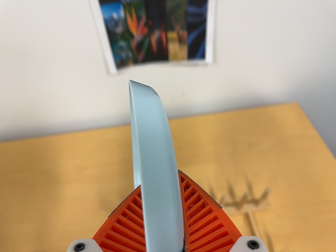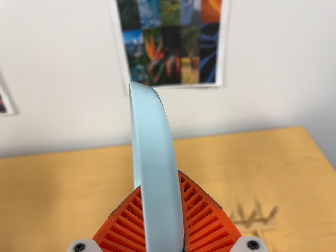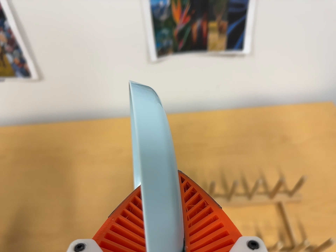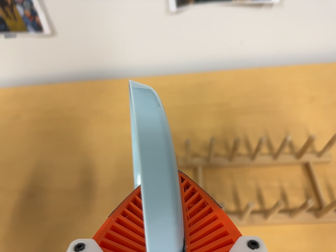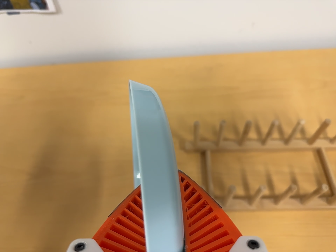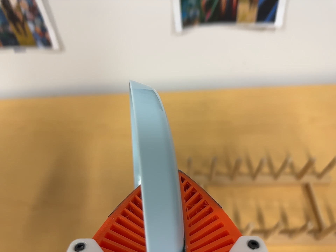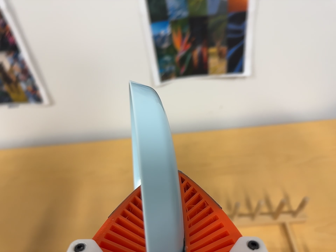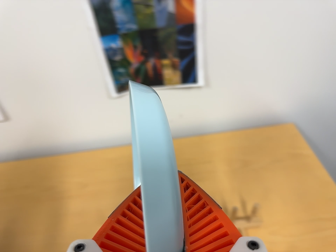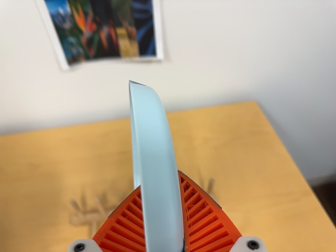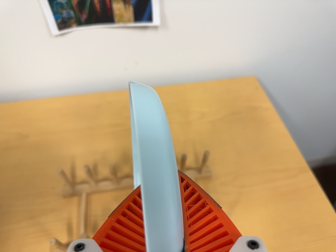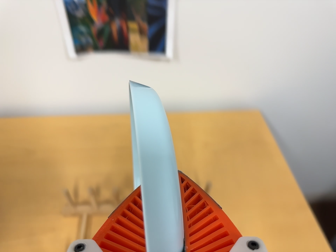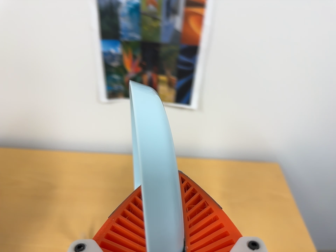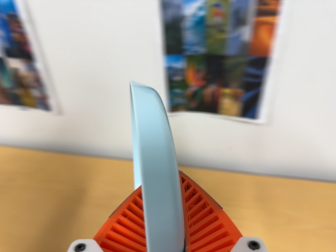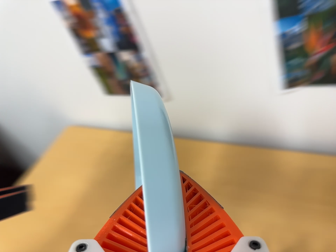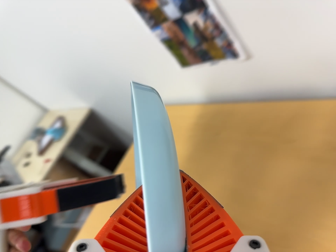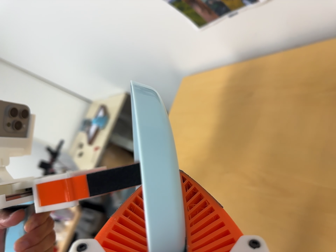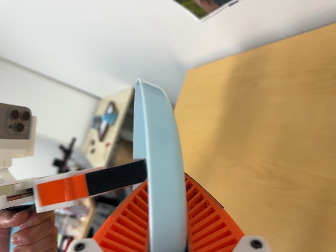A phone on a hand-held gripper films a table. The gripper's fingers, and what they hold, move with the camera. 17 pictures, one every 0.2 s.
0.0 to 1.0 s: The camera travels toward the bottom of its view and to its left, about 9 cm, so close, fixed things drift upward.
1.0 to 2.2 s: The camera travels to its right and toward the top of its view, about 12 cm, so close, fixed things drift to the left. Its aim tips toward the top of its view by about 10 degrees, and the scene shifts downward.
2.2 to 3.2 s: The camera swings to its left by about 75 degrees, and the scene slides to the right. It travels forward and to its right, about 18 cm. Its aim tips toward the bottom of its view by about 15 degrees, and the scene shifts upward. It rolls about its line of sight by about 20 degrees, and the scene rotates counterclockwise.
The film runs backward here.
